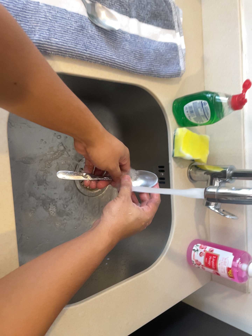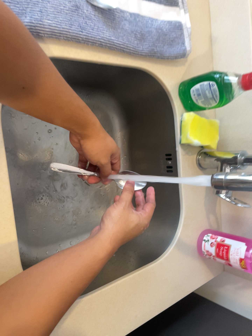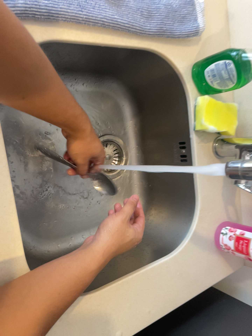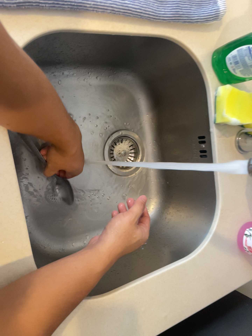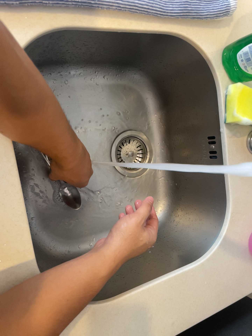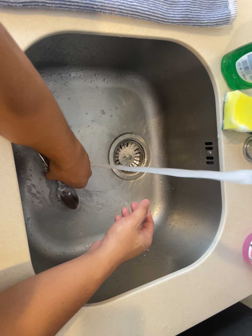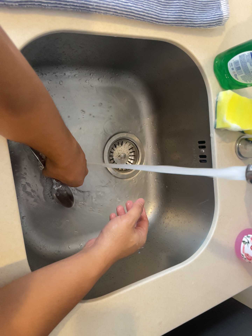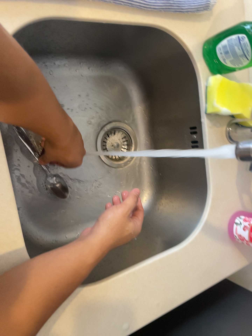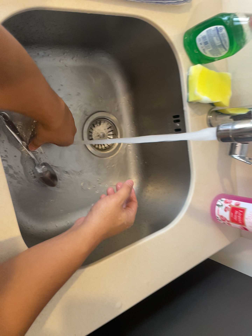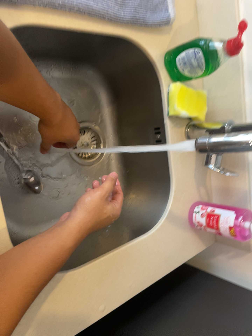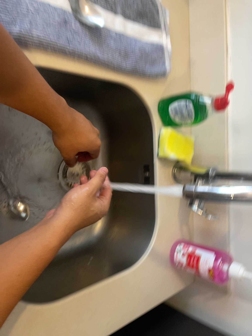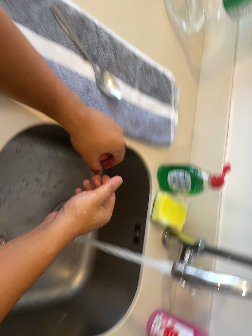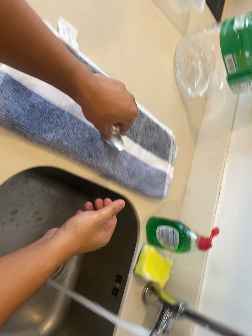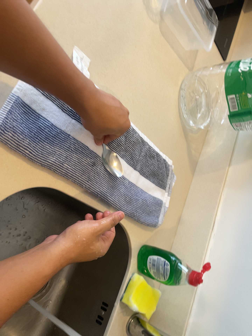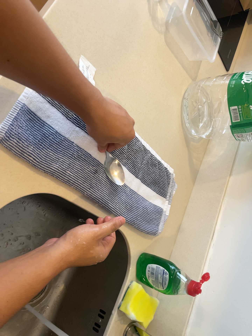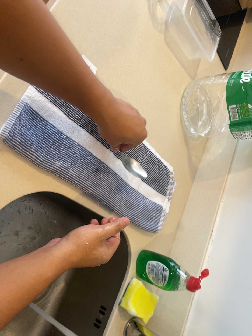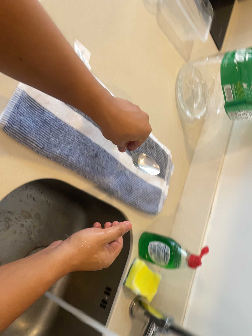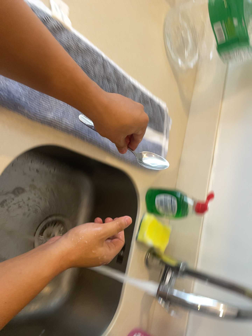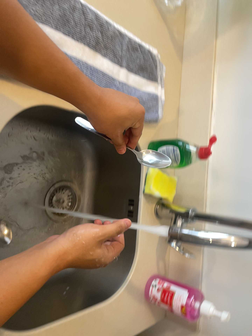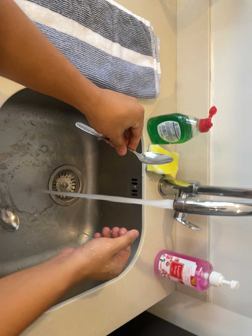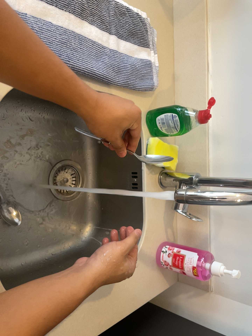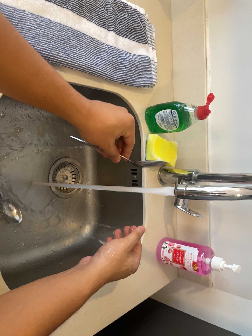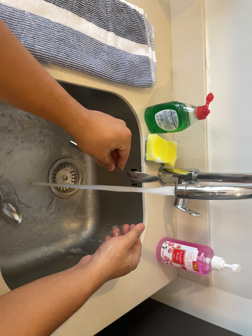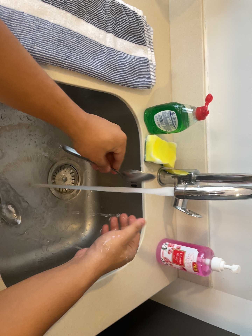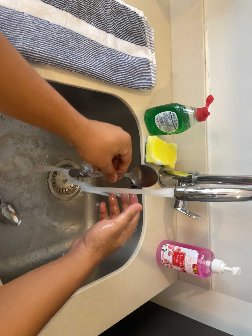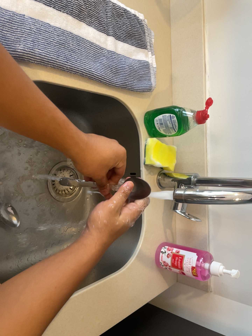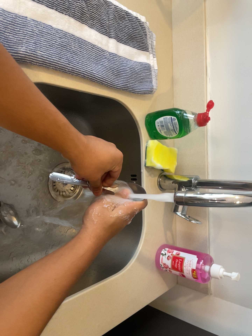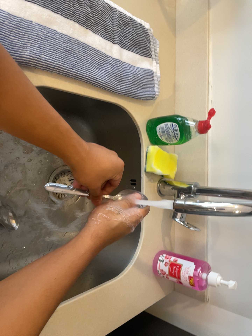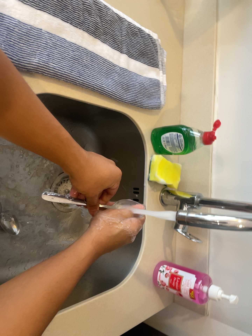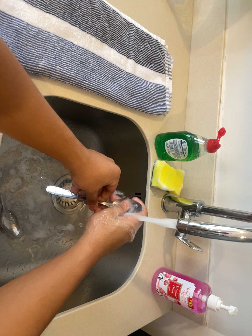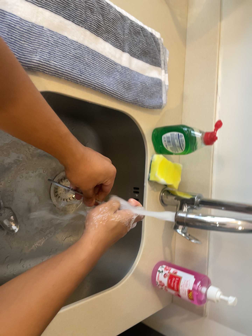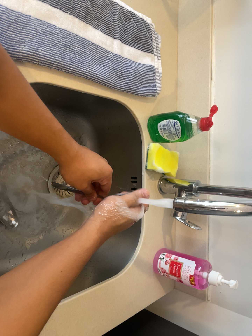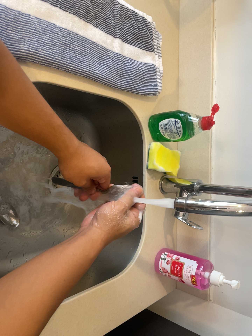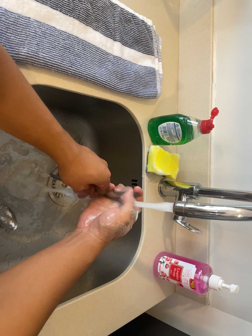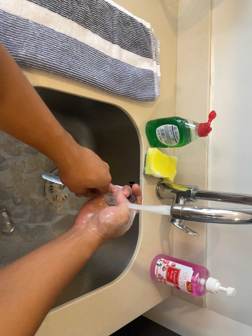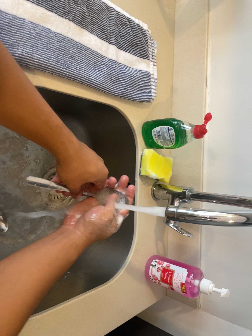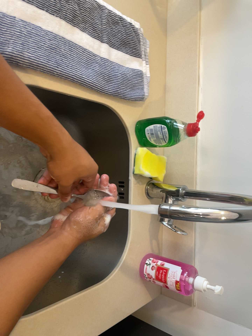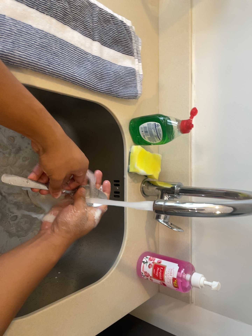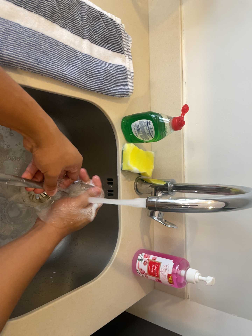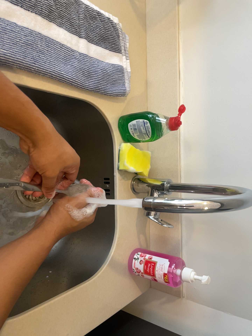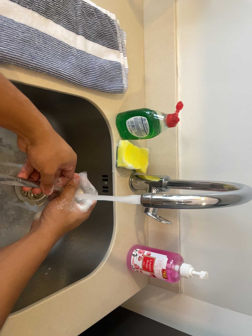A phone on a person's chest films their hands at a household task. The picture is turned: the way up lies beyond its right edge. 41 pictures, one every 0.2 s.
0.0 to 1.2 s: The camera pans to its left by about 10 degrees. It travels forward and to its right, about 10 cm, so what stands in front looms larger.
1.2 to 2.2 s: The camera swings to its right by about 15 degrees, and the scene slides to the left. It travels backward, about 10 cm, so what stands in front gets smaller. Its aim tips toward the top of its view by about 15 degrees, and the scene shifts downward. It rolls about its line of sight by about 10 degrees, and the scene rotates clockwise.
2.2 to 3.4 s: The camera shifts only a little, or ends up much as it began.
3.4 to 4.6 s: The camera's aim tips toward the bottom of its view by about 15 degrees, and the scene shifts upward. It rolls about its line of sight by about 15 degrees, and the scene rotates counterclockwise.
4.6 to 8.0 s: The camera shifts only a little, or ends up much as it began.
The film runs backward here.
